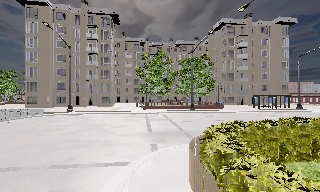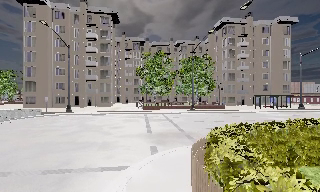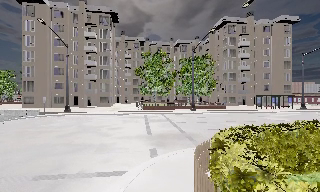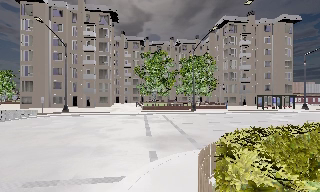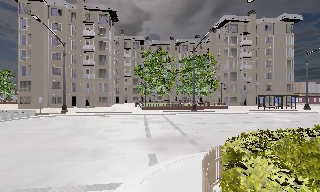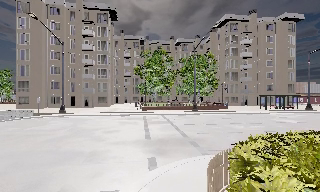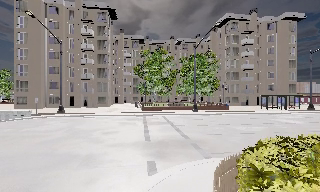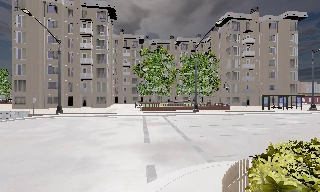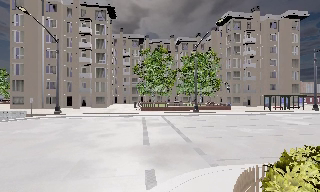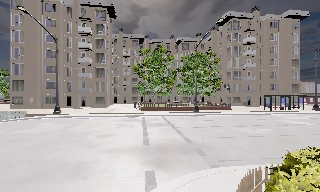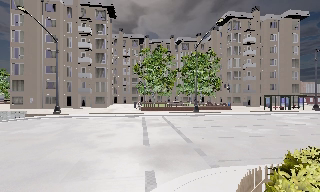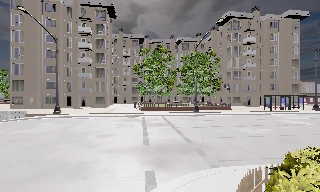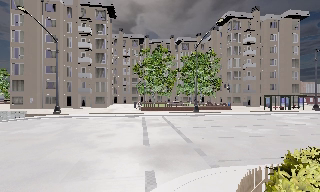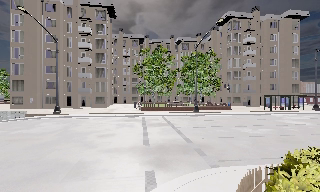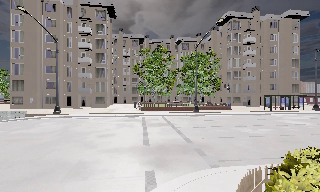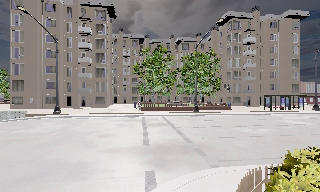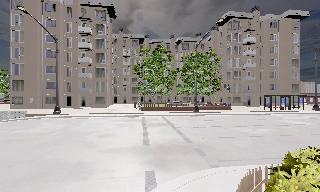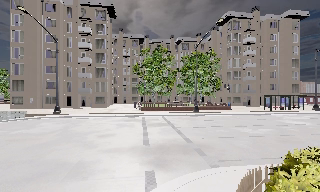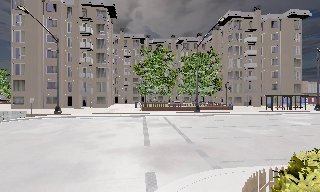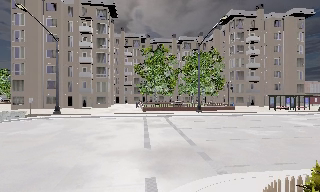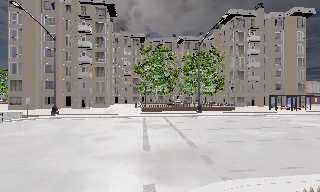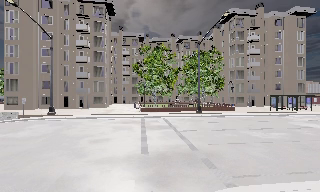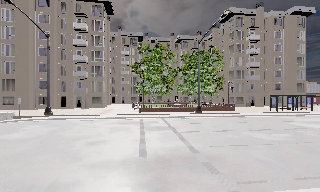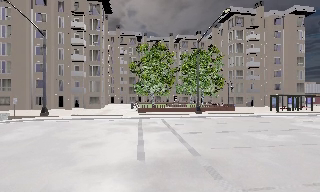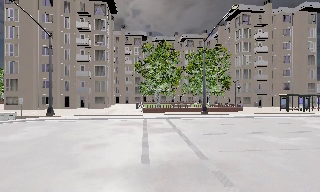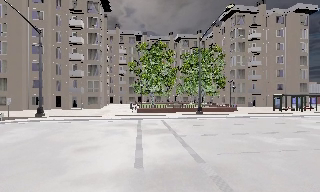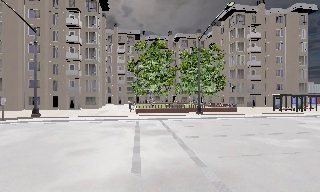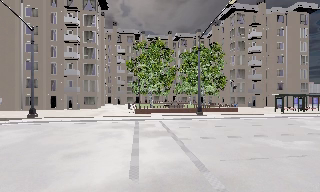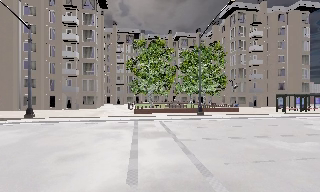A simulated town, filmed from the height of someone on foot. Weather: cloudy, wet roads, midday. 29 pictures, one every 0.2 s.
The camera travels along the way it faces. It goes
forward.
0.0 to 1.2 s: The camera travels forward, about 2.5 m, so what stands in front looms larger.
1.2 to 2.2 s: The camera travels forward, about 1 m, so what stands in front looms larger. It loses speed.
2.2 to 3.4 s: The camera keeps its place and its aim.
3.4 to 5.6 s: The camera travels forward, about 4 m, so what stands in front looms larger.
The film runs forward here.
